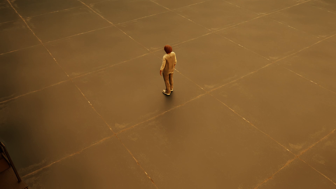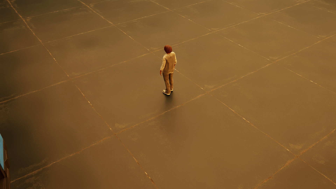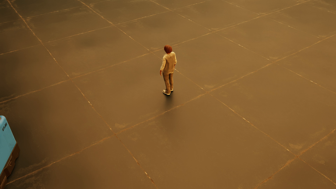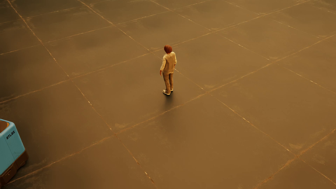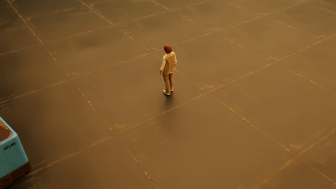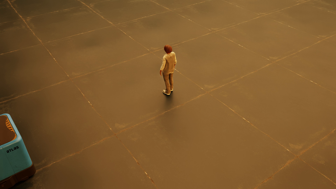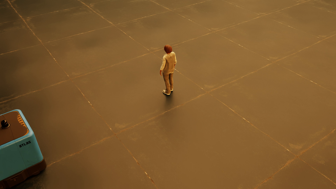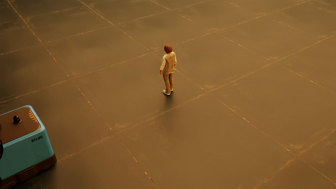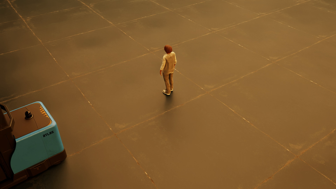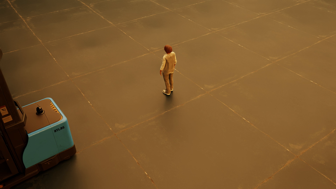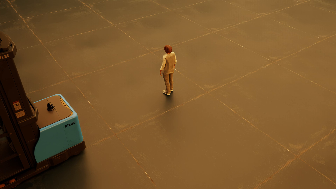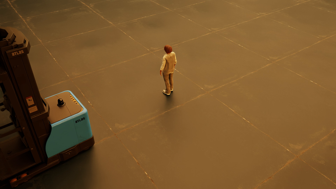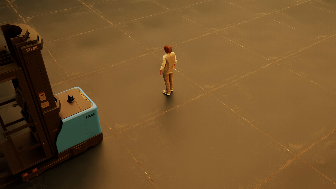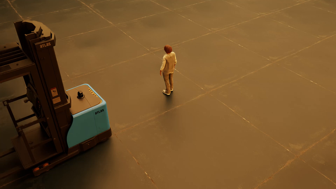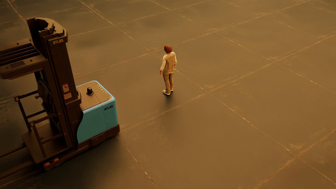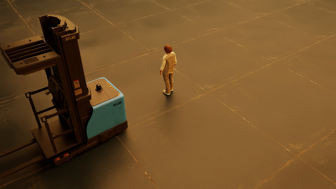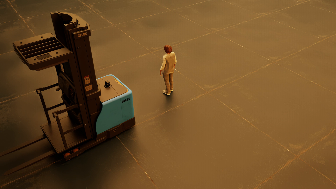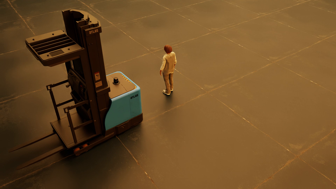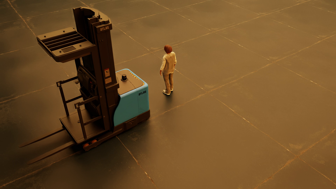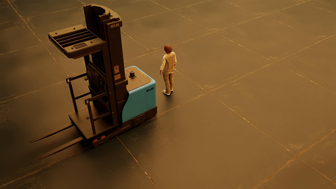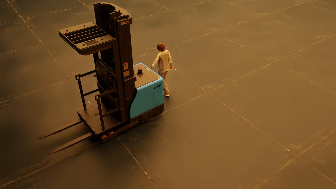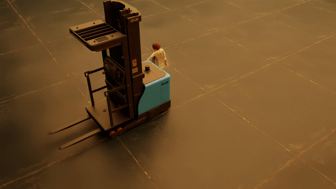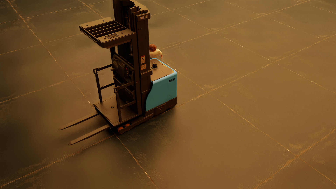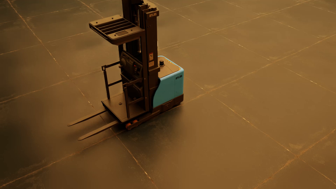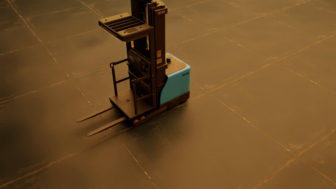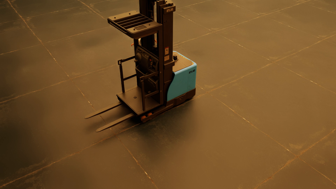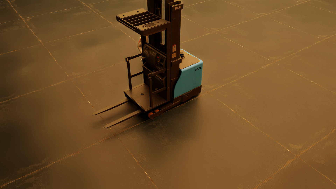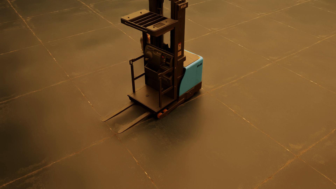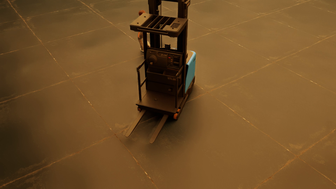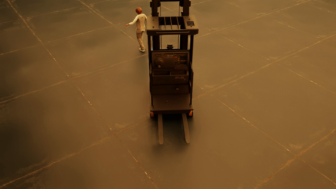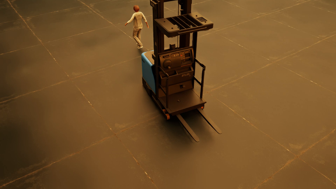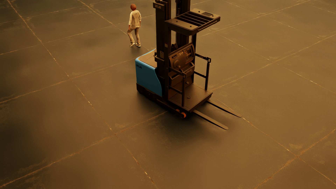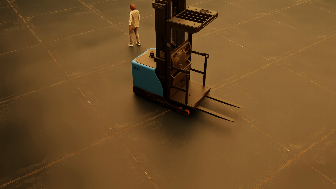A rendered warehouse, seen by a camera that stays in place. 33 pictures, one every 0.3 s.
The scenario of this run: Near miss between a forklift and a person.
